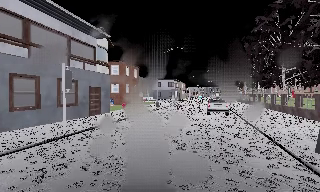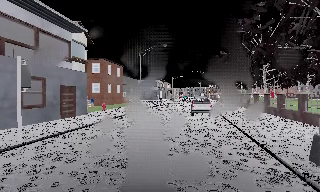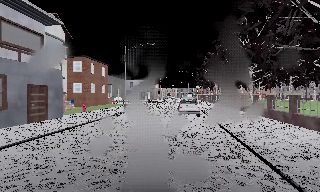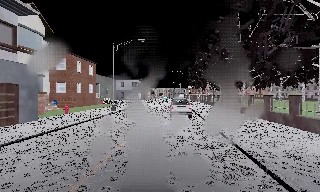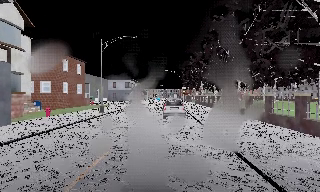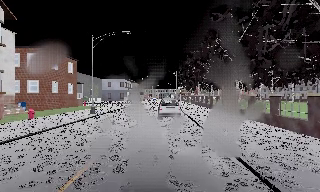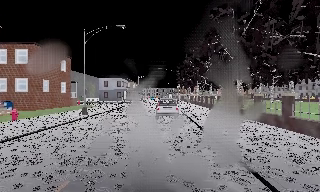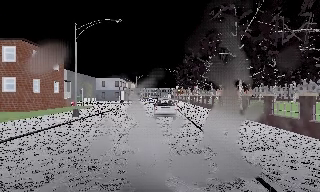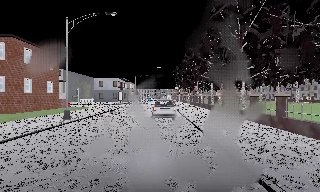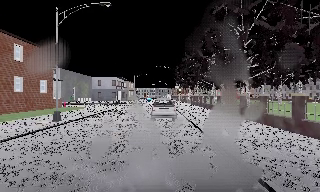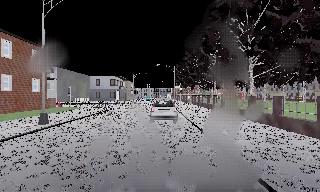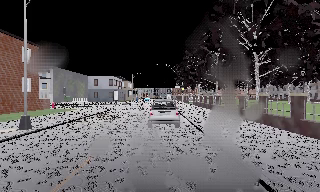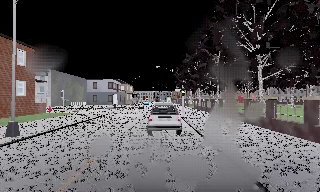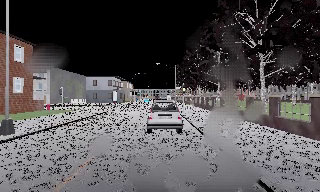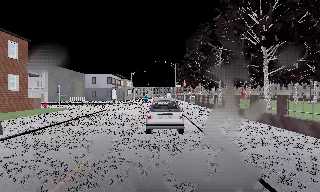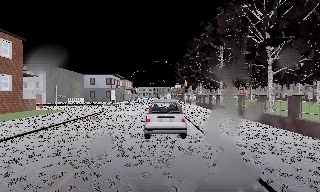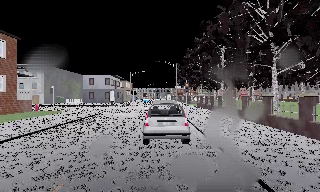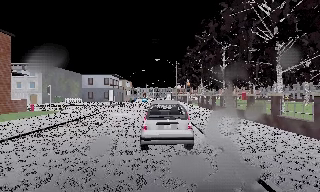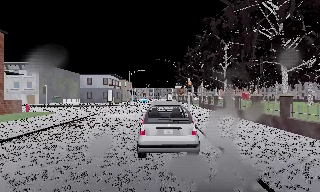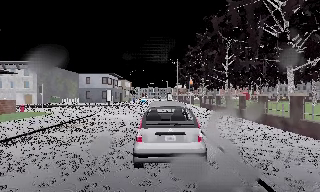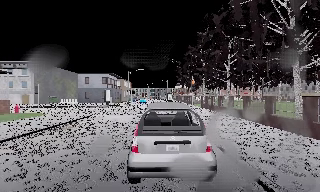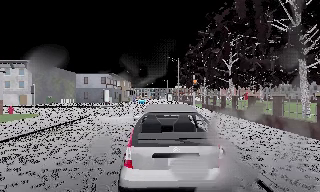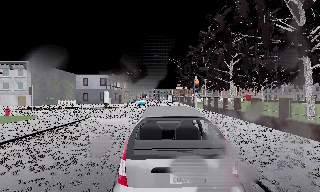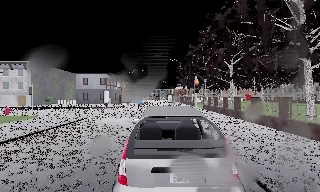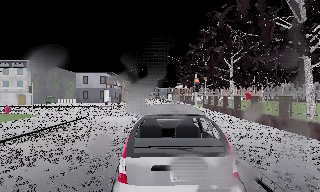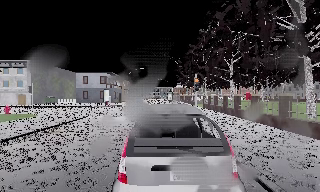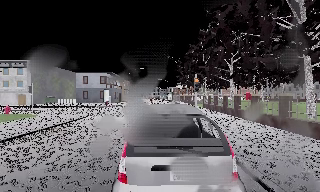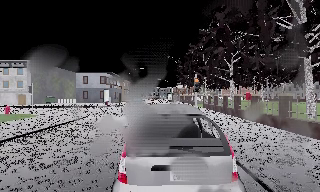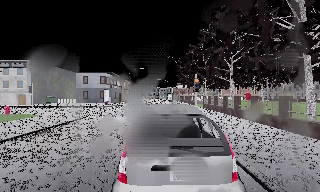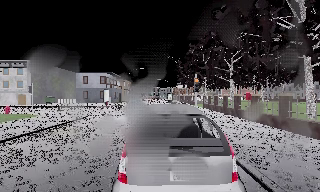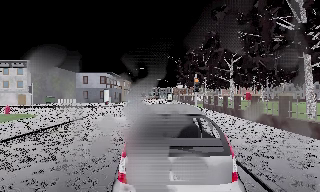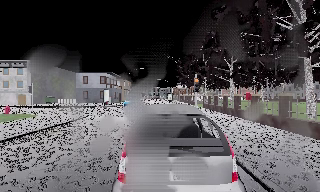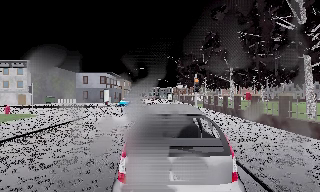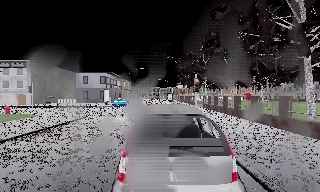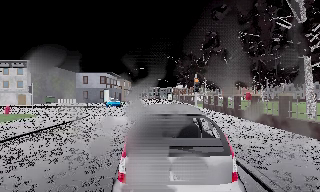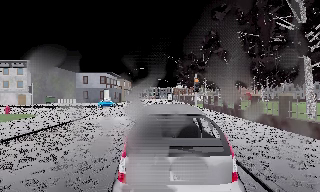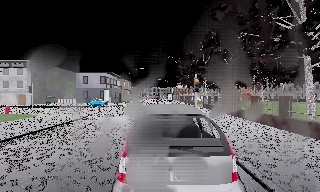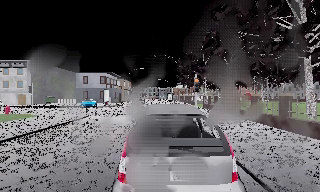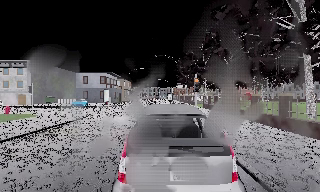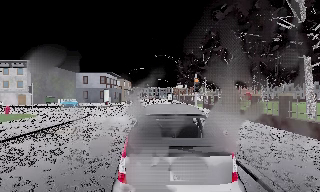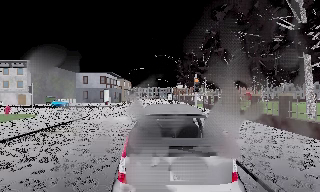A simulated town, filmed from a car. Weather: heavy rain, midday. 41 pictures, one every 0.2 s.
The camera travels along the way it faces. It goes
forward.
0.0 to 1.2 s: The camera pans to its right, which is clockwise from overhead, by about 15 degrees. It travels forward, about 6 m, so what stands in front looms larger.
1.2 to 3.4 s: The camera travels forward, about 9 m, so what stands in front looms larger. It loses speed.
3.4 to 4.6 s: The camera travels forward, about 3 m, so what stands in front looms larger. It loses speed.
4.6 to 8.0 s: The camera keeps its place and its aim.
The film runs forward here.
